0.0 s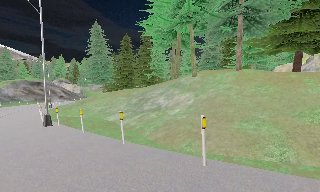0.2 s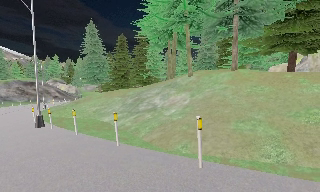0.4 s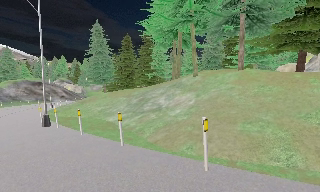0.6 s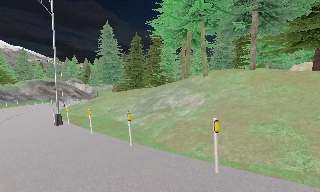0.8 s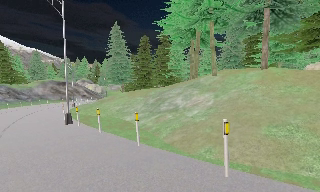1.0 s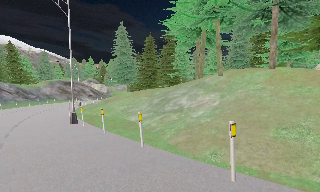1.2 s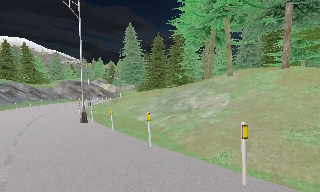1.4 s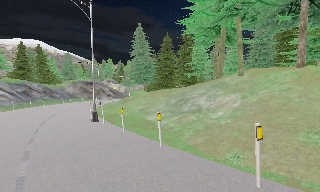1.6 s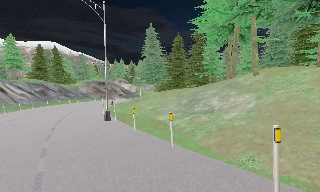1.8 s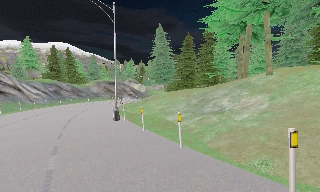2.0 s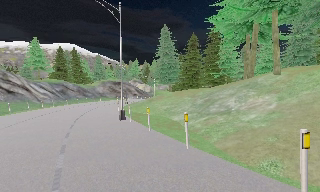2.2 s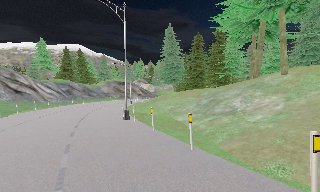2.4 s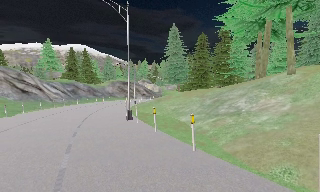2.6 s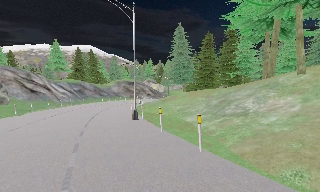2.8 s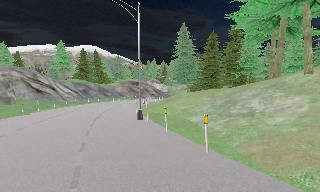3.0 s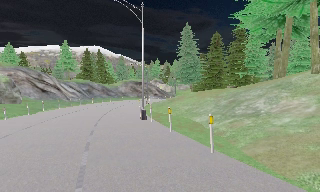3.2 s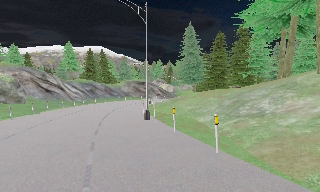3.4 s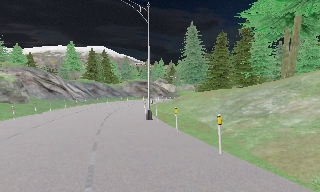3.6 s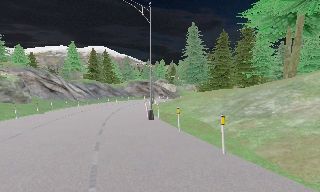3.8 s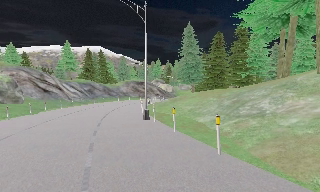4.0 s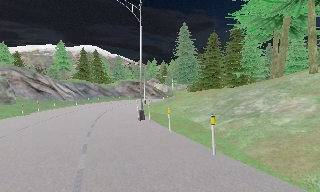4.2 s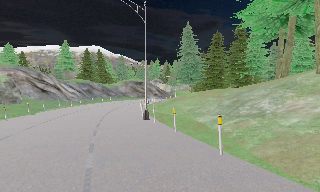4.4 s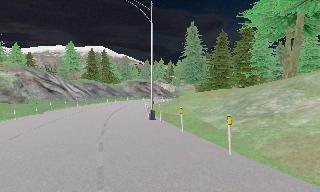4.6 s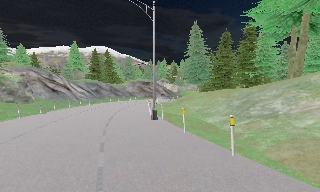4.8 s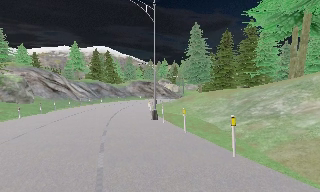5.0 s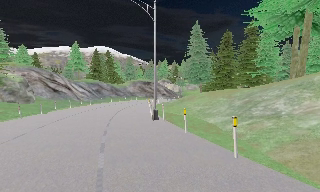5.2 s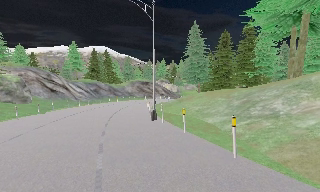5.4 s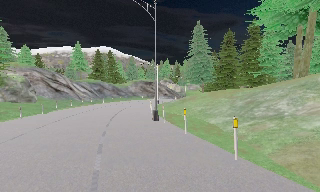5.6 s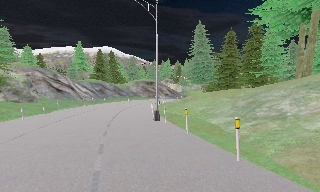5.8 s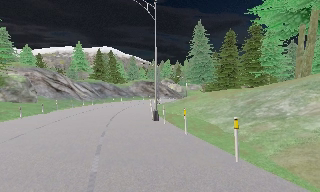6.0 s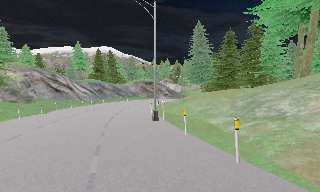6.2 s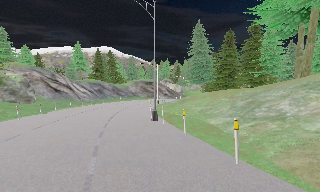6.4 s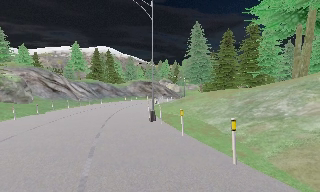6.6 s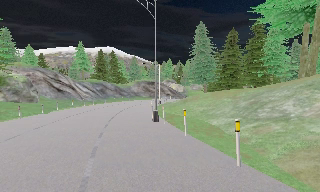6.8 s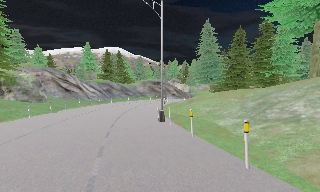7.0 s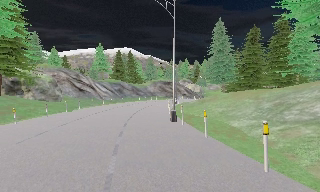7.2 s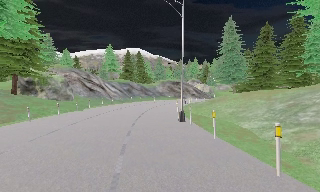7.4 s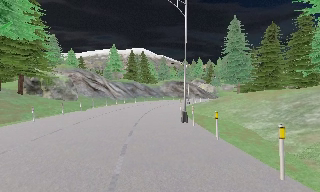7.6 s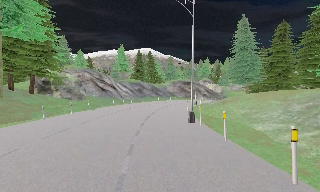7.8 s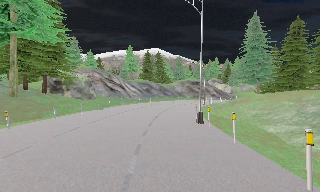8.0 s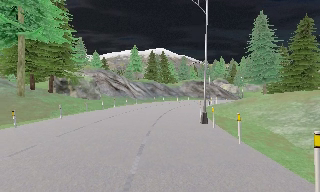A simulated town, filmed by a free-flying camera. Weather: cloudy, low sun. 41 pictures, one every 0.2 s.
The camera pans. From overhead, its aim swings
counterclockwise.
The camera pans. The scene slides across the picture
to the right.
0.0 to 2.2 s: The camera pans to its left, which is counterclockwise from overhead, by about 25 degrees. It travels forward, about 0.5 m, so what stands in front looms larger.
2.2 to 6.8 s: The camera pans to its left, which is counterclockwise from overhead, by about 10 degrees. It travels forward, about 1 m, so what stands in front looms larger.
6.8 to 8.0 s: The camera swings to its left by about 15 degrees, and the scene slides to the right.
The film runs forward here.
